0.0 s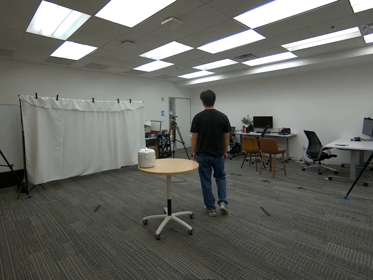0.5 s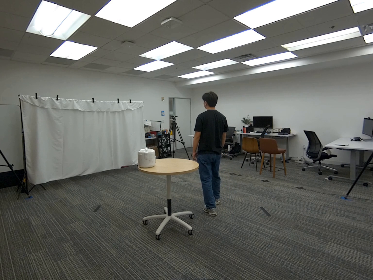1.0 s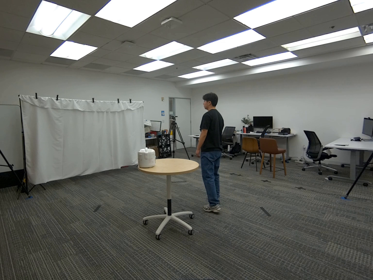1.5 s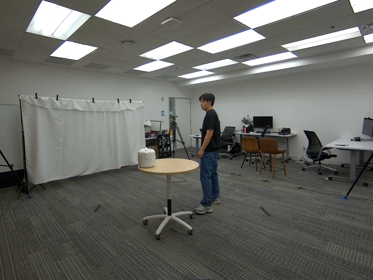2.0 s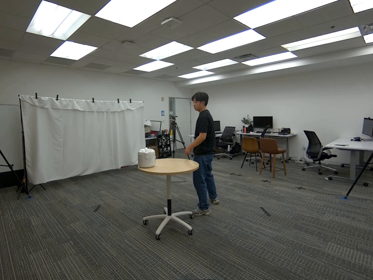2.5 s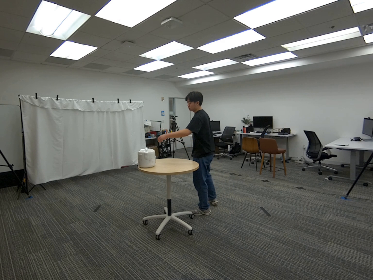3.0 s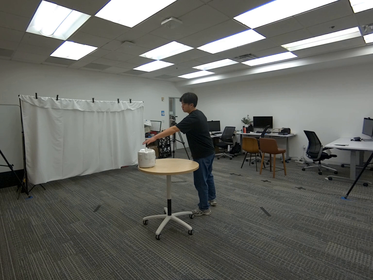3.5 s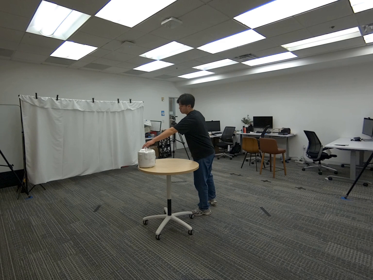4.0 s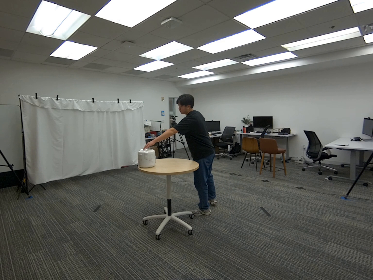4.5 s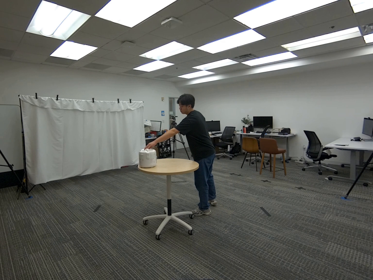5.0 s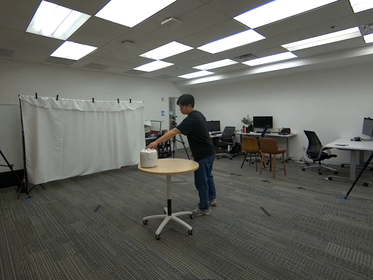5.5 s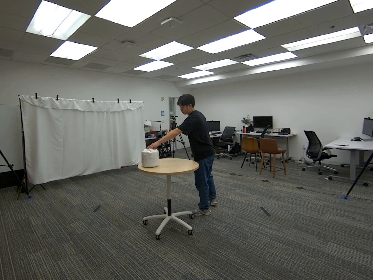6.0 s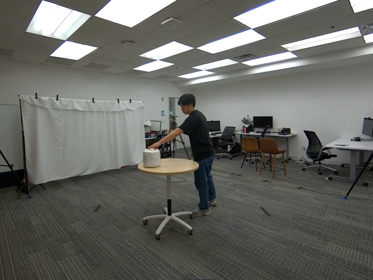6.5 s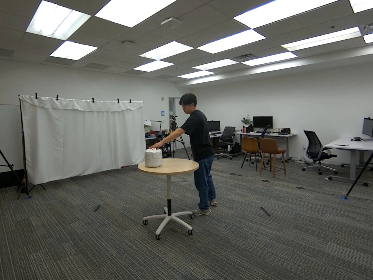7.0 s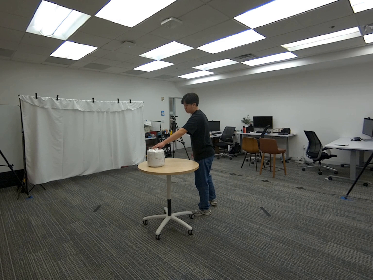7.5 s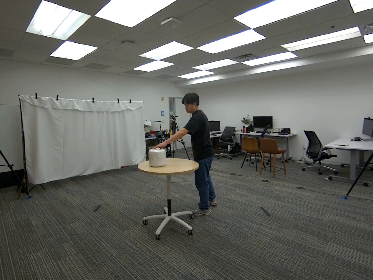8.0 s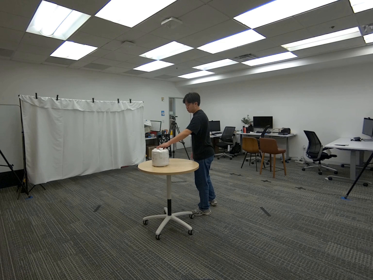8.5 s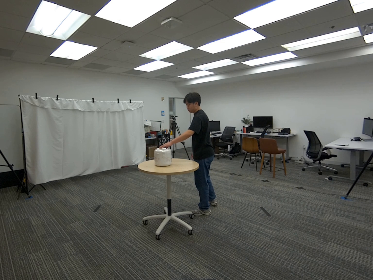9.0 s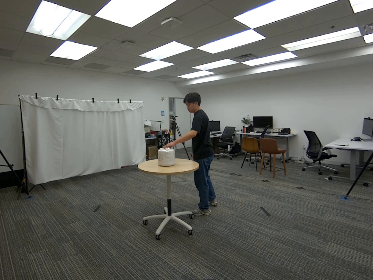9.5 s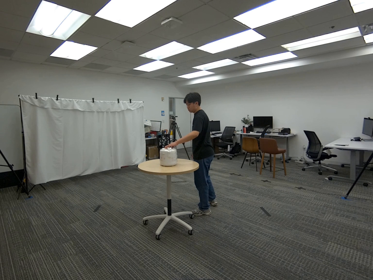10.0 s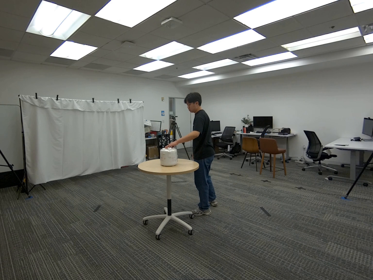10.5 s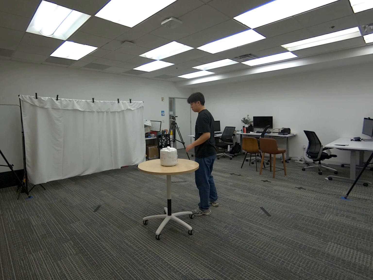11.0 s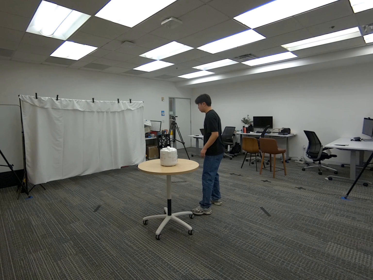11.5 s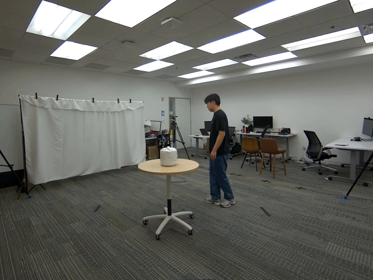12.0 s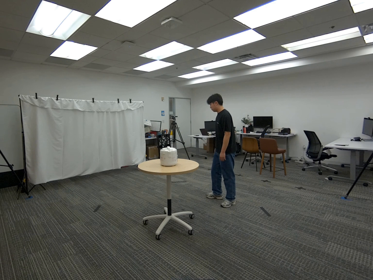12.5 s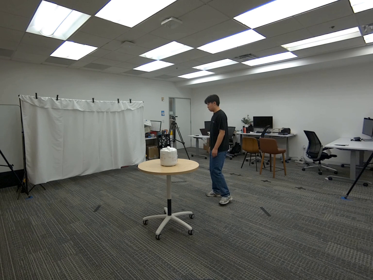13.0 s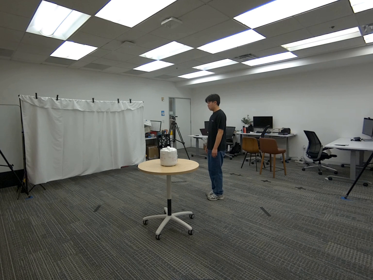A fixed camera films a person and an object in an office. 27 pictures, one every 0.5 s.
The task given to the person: Walk toward the rice cooker on the round table and slide it toward the center of the table using left hand.
